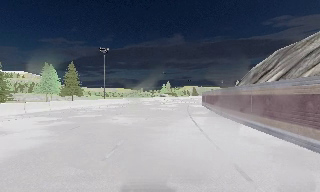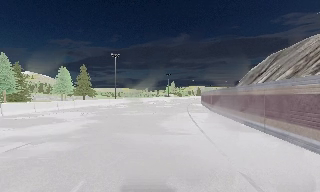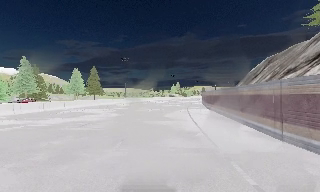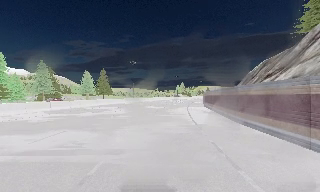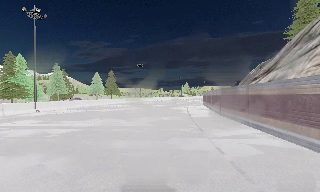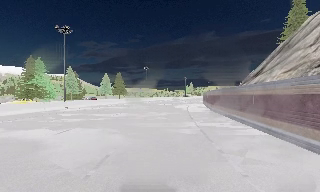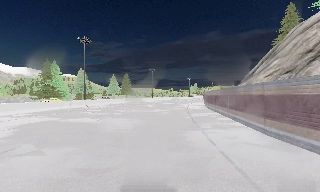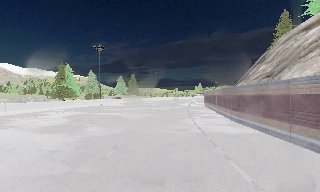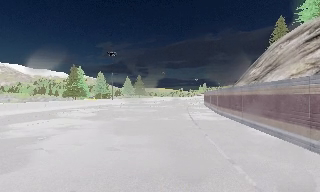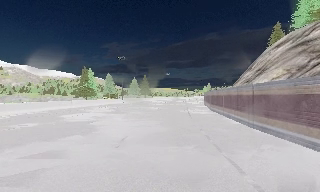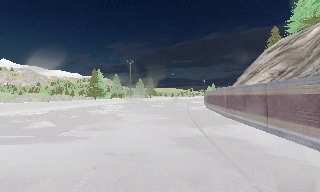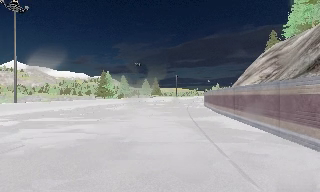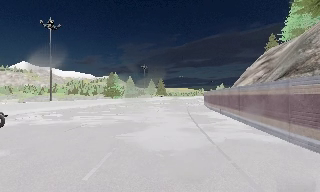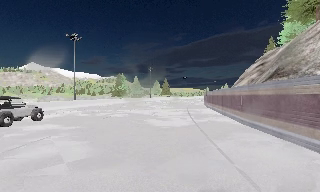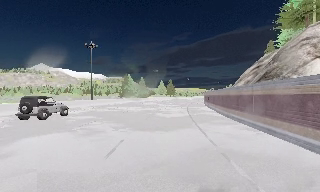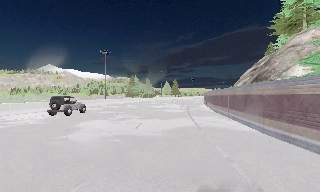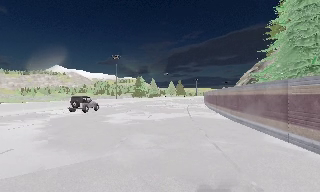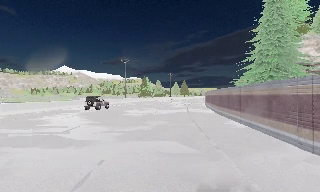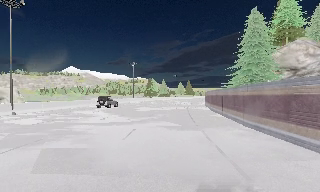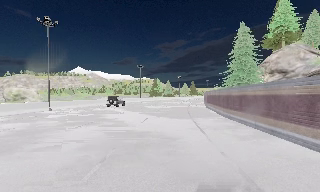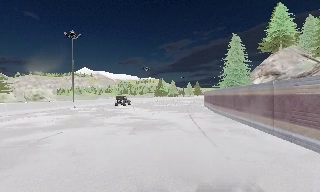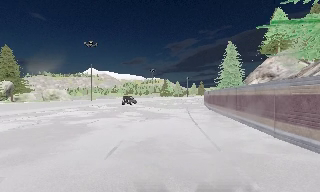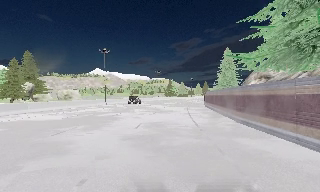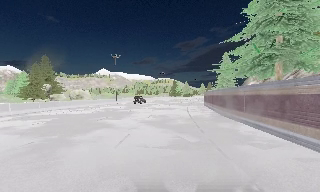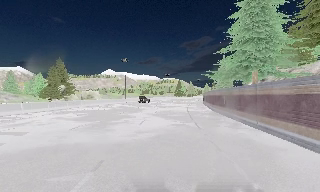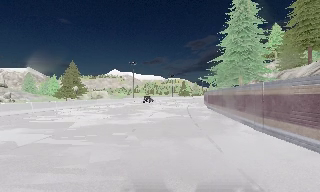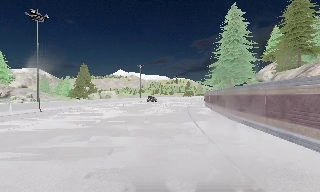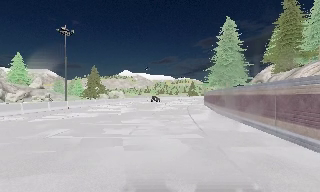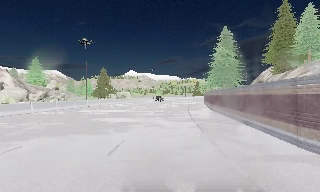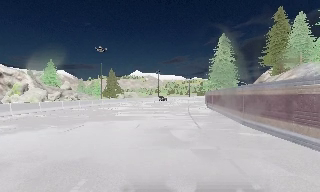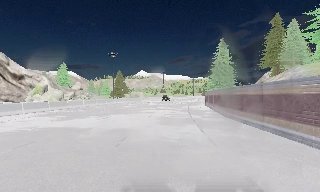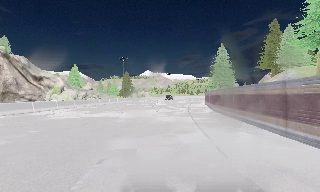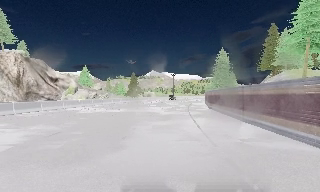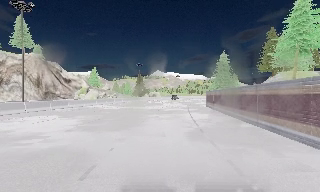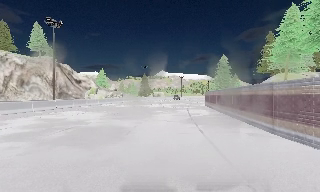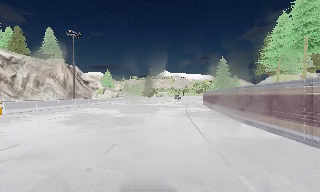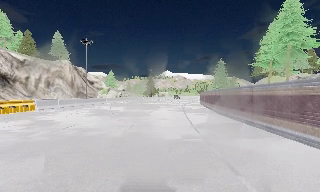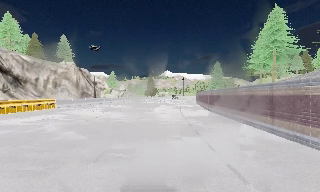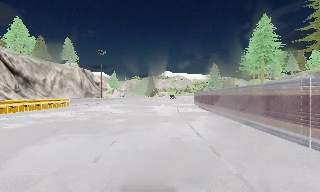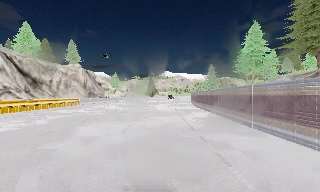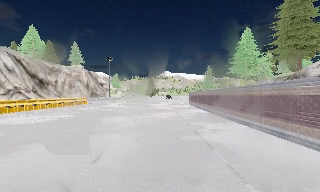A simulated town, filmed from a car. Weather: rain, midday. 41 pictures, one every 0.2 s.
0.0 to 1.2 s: The scene slides to the right, as the camera pans about 10 degrees to its left. It travels backward, about 25 m, so what stands in front gets smaller.
1.2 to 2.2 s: The camera travels backward, about 20 m, so what stands in front gets smaller.
2.2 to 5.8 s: The scene slides to the right, as the camera pans about 35 degrees to its left. It travels backward, about 75 m.
5.8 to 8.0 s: The scene slides to the right, as the camera pans about 10 degrees to its left. It travels backward, about 40 m, so what stands in front gets smaller.
The film runs backward here.
